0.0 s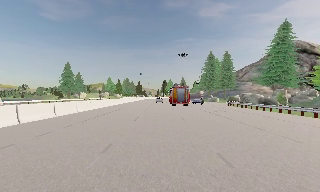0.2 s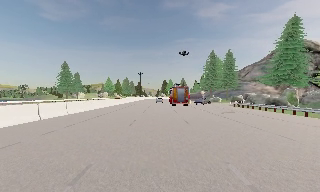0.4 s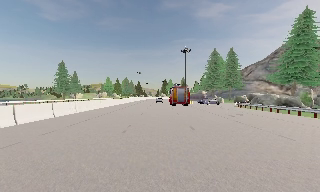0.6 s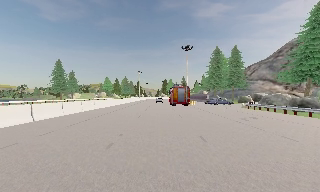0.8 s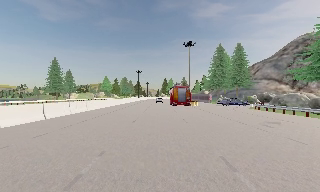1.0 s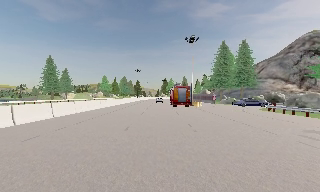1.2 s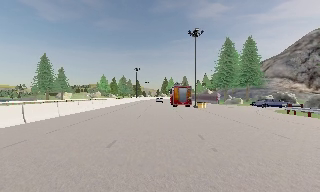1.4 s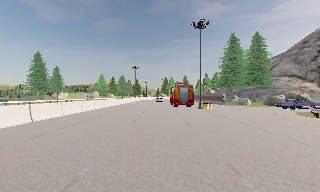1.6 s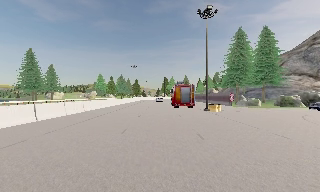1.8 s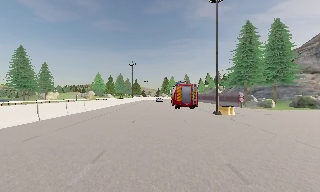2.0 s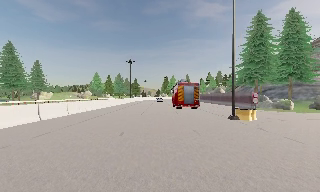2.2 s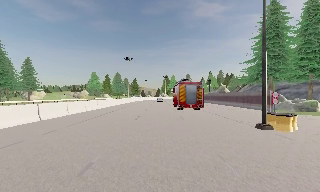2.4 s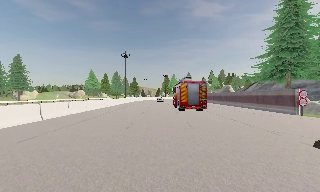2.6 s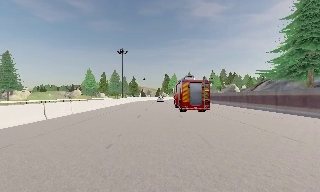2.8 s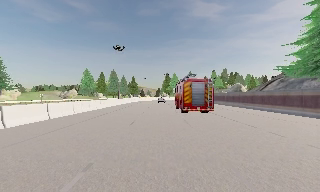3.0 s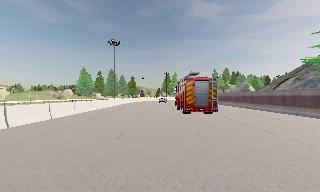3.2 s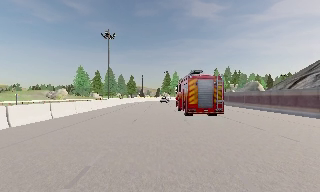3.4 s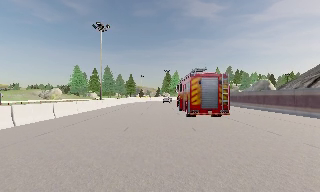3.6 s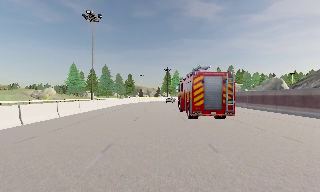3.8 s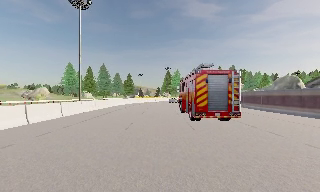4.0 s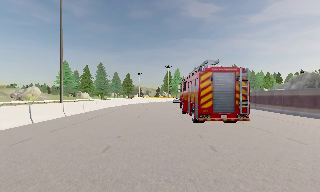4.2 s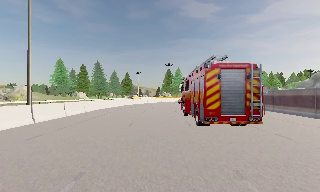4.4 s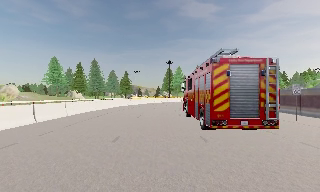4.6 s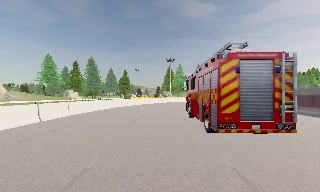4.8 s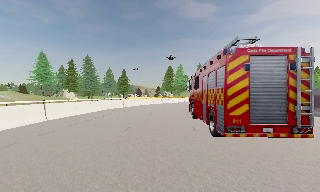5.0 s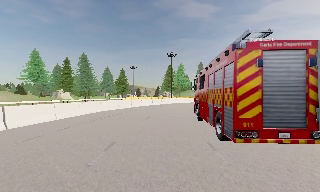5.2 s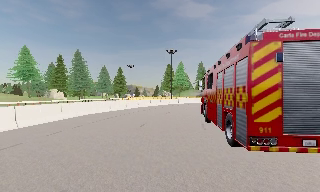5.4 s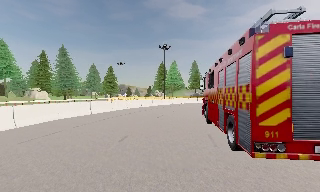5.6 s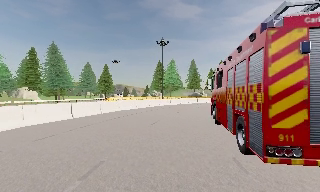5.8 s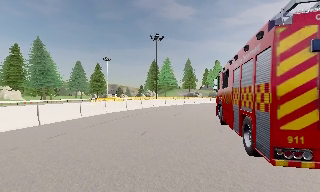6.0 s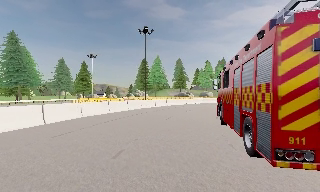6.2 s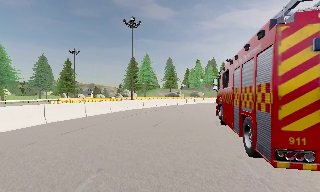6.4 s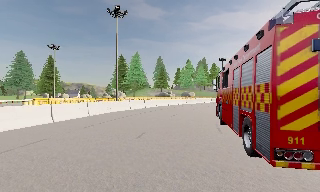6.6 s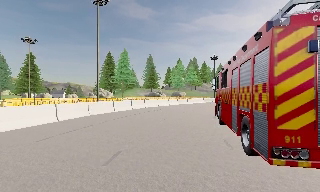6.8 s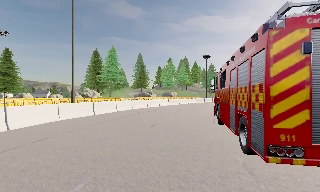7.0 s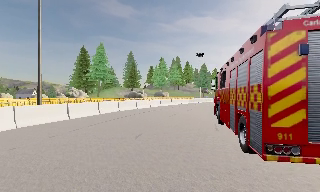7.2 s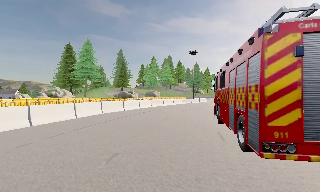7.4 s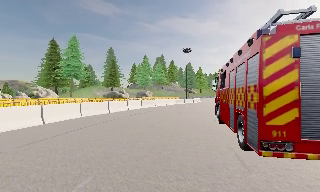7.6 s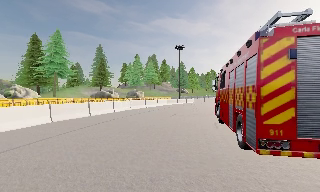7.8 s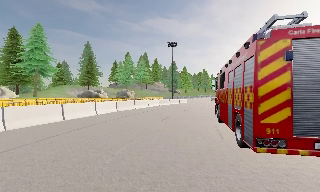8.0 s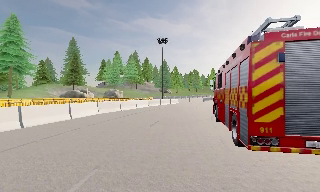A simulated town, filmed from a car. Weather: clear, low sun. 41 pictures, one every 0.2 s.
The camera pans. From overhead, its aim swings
clockwise.
The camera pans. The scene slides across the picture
to the left.
0.0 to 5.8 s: The camera travels forward, about 85 m, so what stands in front looms larger.
5.8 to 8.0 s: The camera pans to its right, which is clockwise from overhead, by about 35 degrees. It travels forward, about 25 m.
The film runs forward here.
